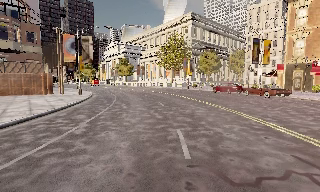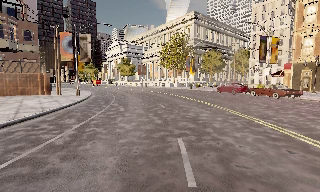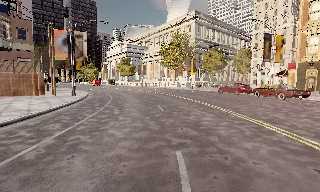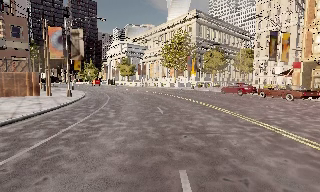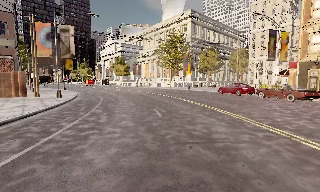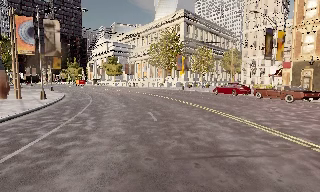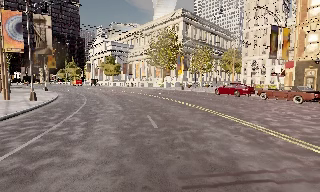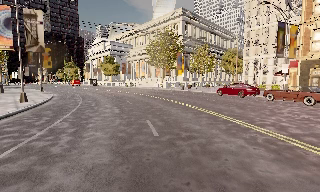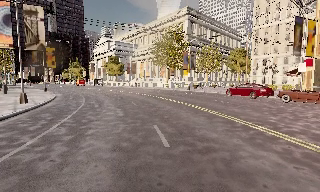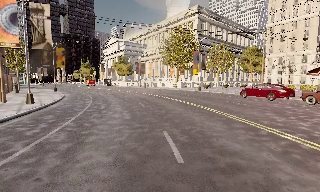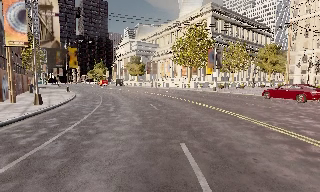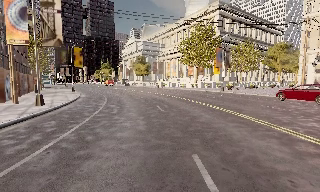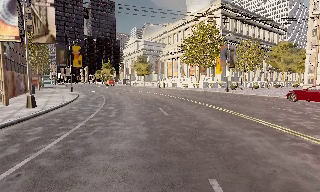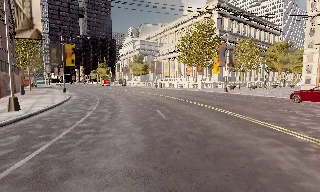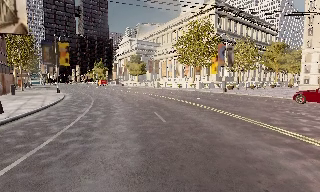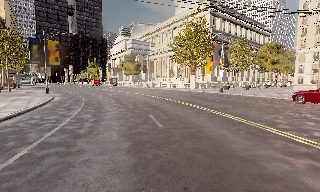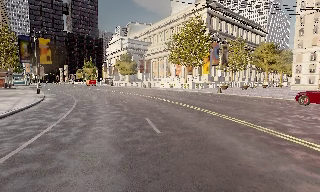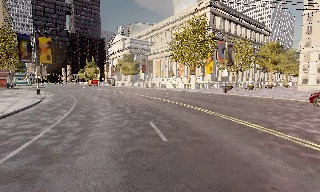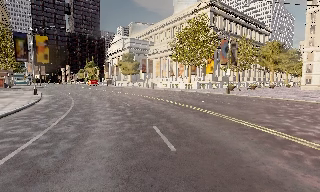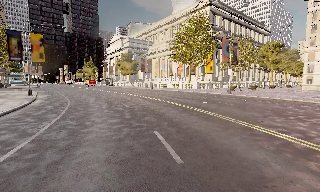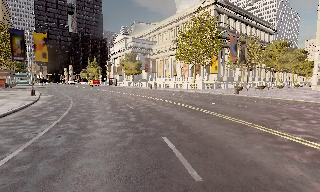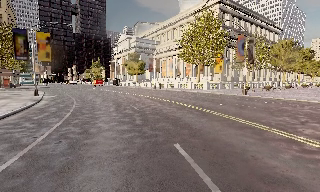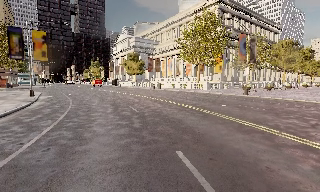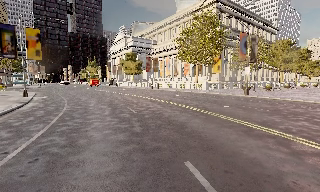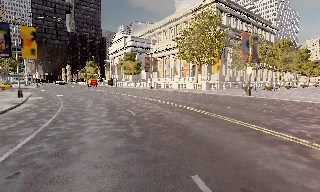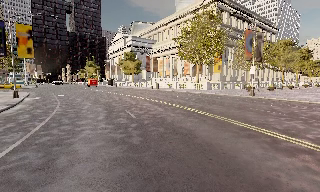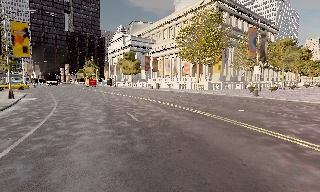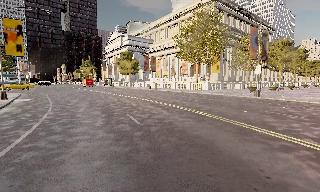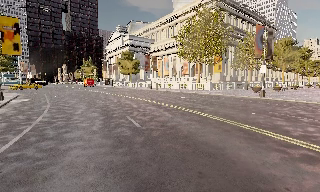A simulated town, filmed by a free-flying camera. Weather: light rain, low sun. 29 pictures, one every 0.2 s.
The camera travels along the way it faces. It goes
forward.
0.0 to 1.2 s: The camera travels forward, about 5 m, so what stands in front looms larger.
1.2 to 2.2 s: The camera swings to its left by about 10 degrees, and the scene slides to the right. It travels forward, about 4 m, so what stands in front looms larger.
2.2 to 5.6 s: The camera travels forward, about 10 m, so what stands in front looms larger.
The film runs backward here.
